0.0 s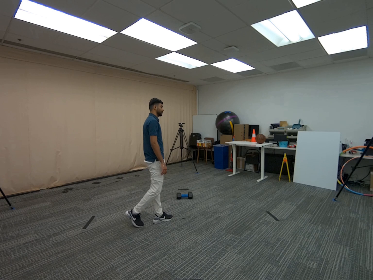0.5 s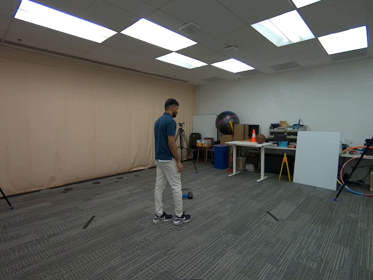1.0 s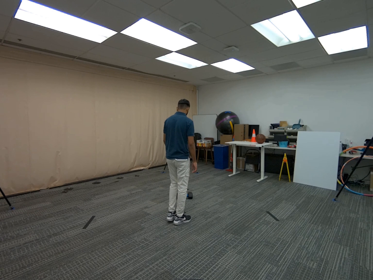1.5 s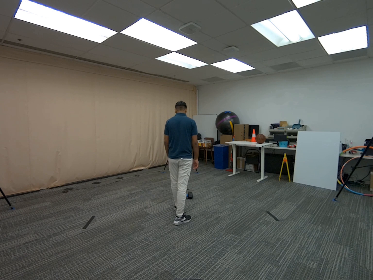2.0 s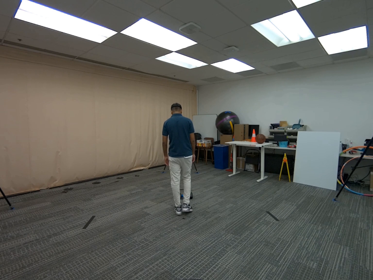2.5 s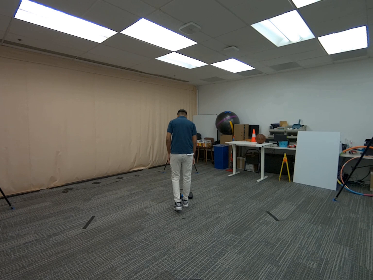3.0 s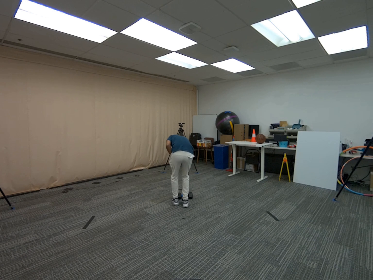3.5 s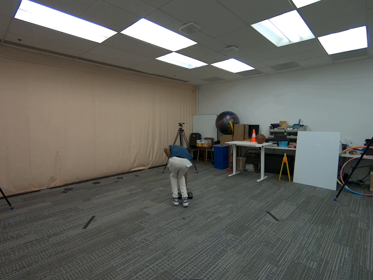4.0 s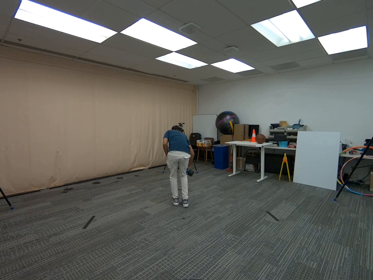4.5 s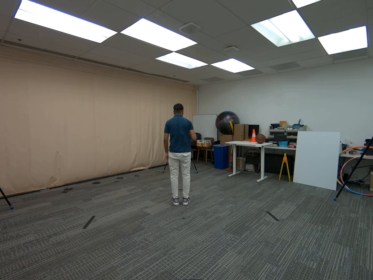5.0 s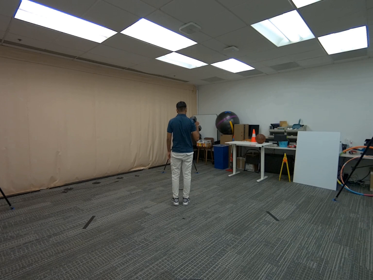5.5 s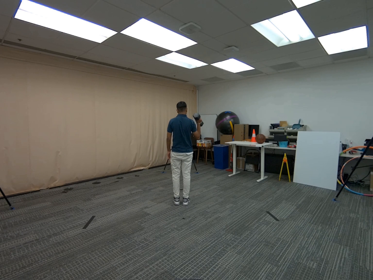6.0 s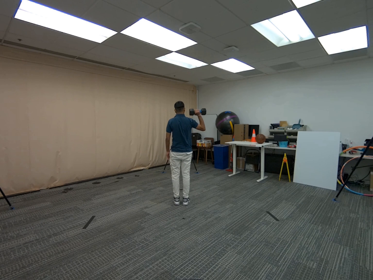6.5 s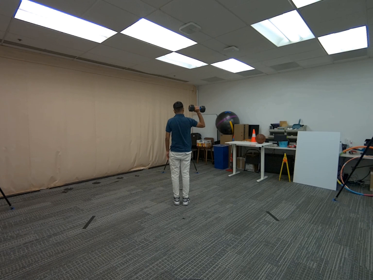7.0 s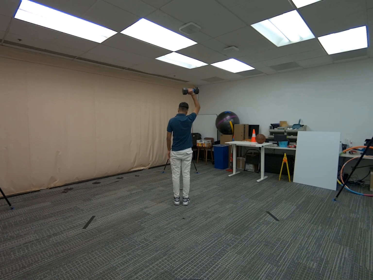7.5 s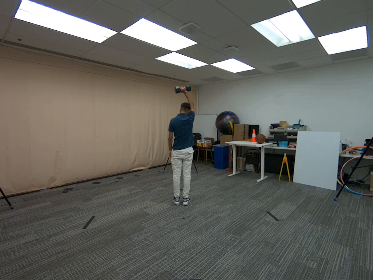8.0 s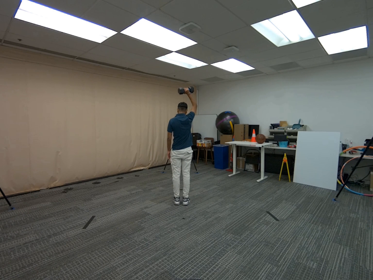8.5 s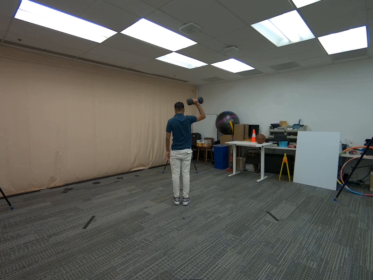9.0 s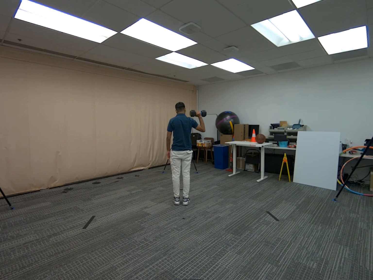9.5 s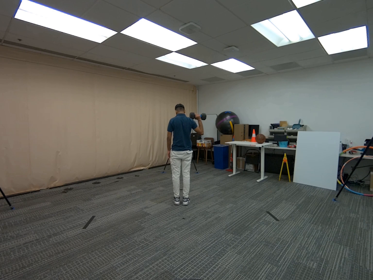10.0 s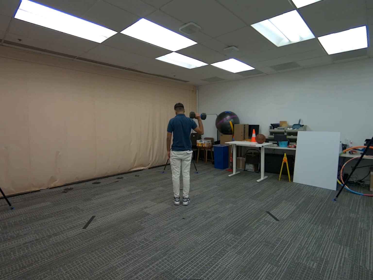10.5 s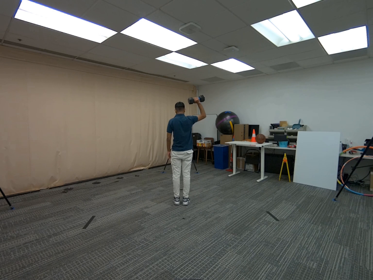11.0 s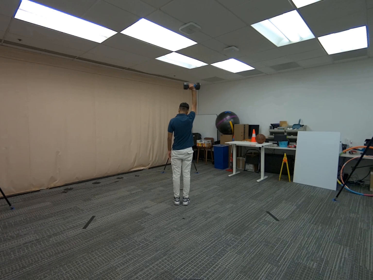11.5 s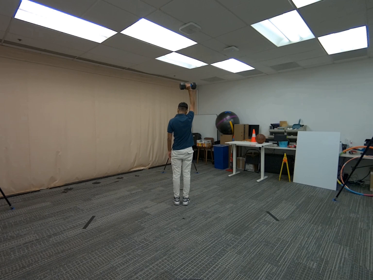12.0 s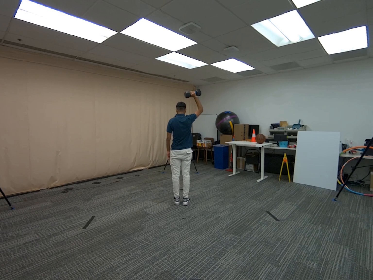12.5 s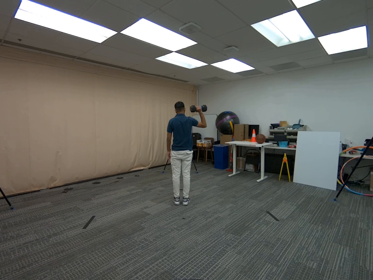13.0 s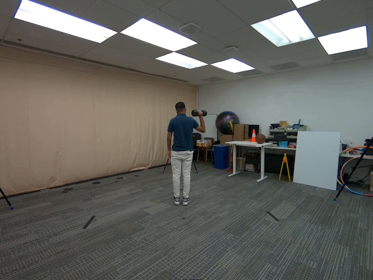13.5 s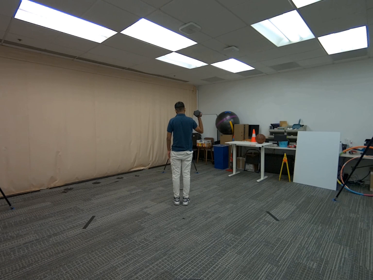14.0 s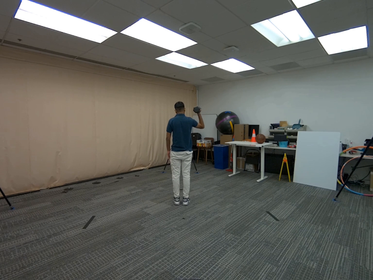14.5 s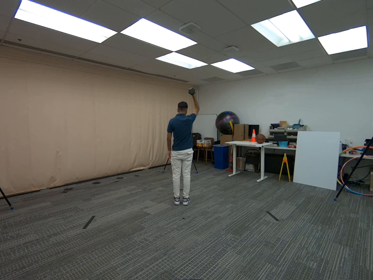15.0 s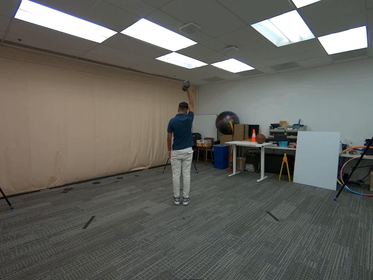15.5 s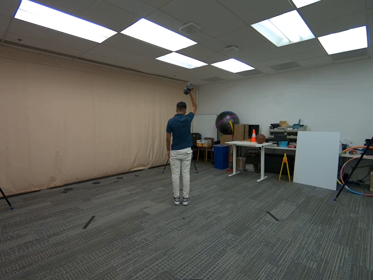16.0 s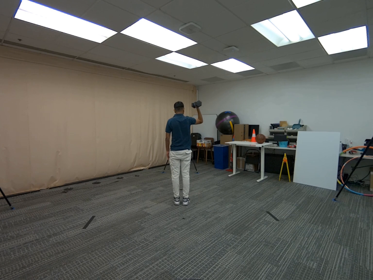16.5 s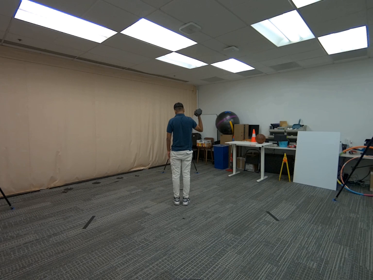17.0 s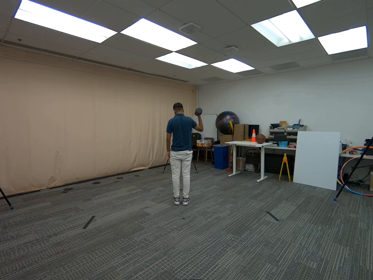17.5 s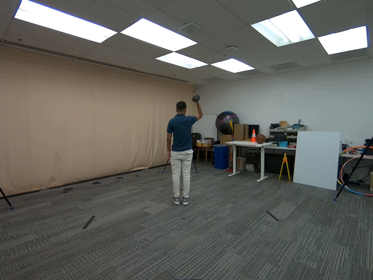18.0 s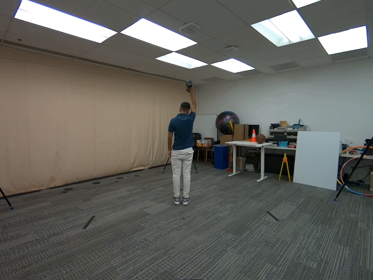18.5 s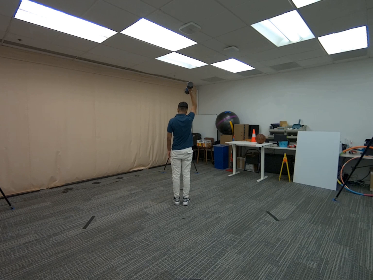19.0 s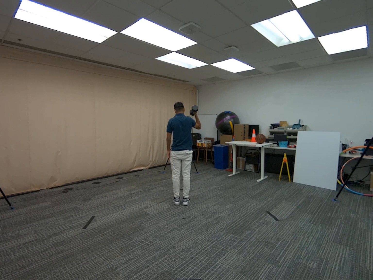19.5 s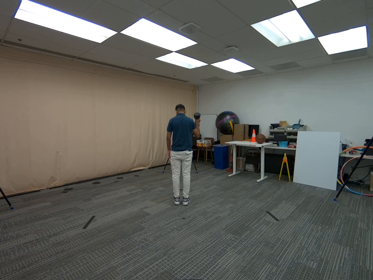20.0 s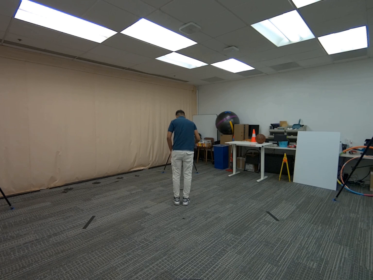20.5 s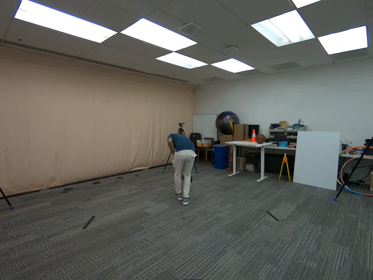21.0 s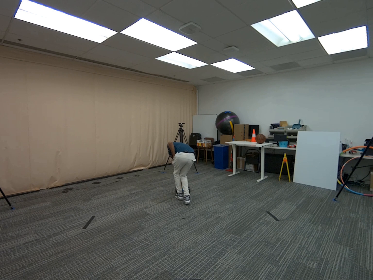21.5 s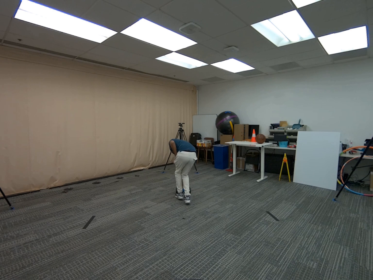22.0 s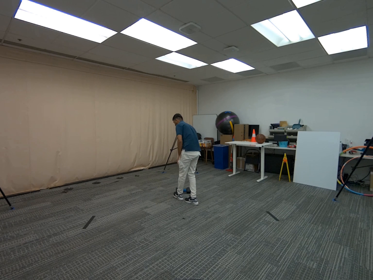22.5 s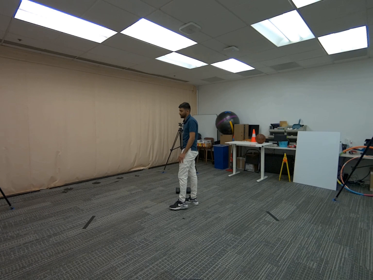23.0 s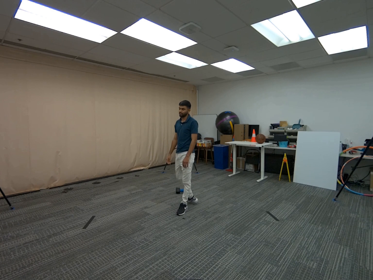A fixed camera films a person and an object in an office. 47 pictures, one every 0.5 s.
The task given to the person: Walk to the dumbbell and grasp it with both hands. Lift the dumbbell to shoulder height, then press it overhead until your arms are extended. Lower the dumbbell back to shoulder height and repeat the movement continuously. When finished, carefully lower the dumbbell and place it back on the ground.
